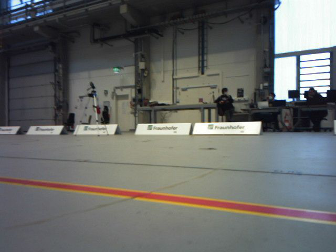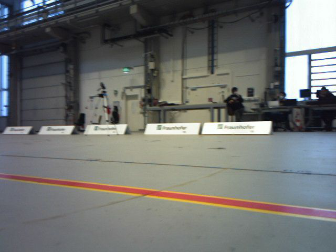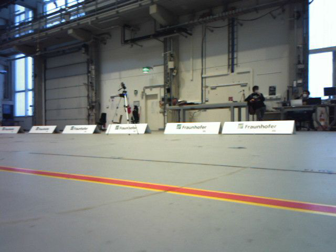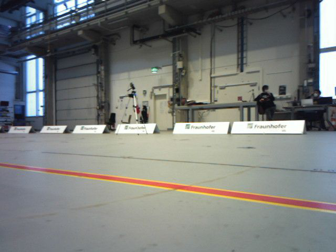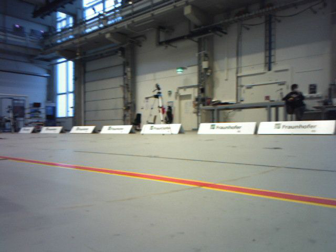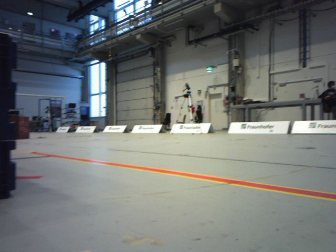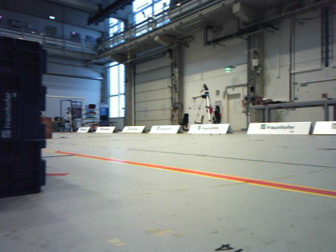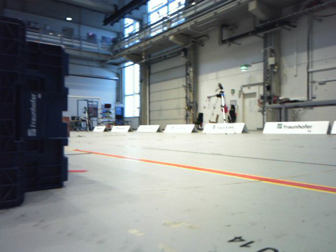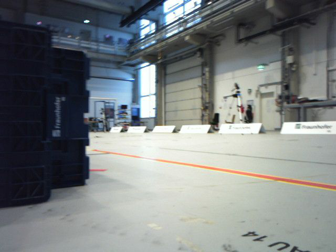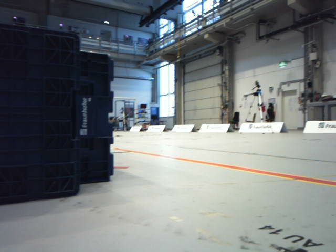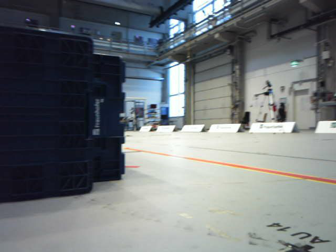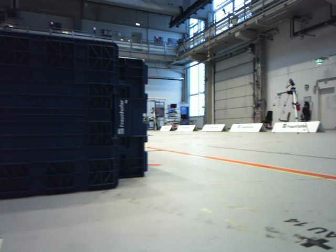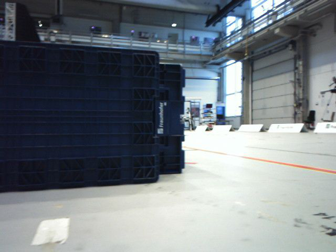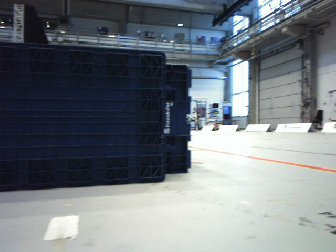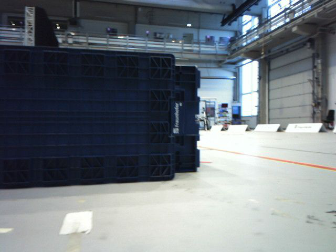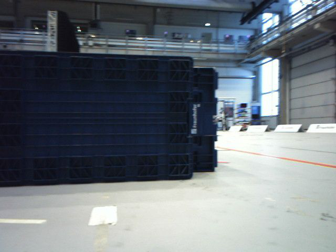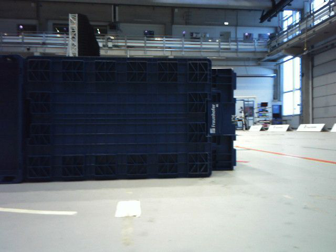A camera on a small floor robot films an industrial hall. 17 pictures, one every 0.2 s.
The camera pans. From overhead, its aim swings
counterclockwise.
The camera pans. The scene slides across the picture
to the right.
0.0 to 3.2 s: The camera pans to its left, which is counterclockwise from overhead, by about 60 degrees. It travels backward, about 0.5 m.
The film runs backward here.
